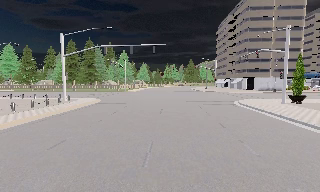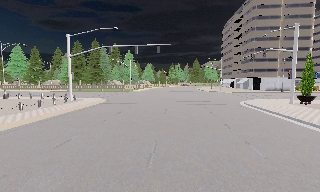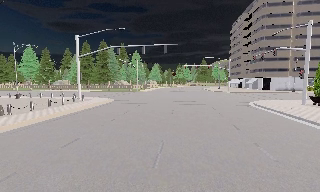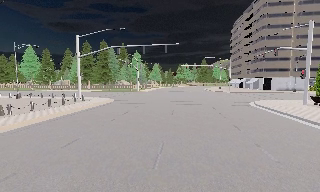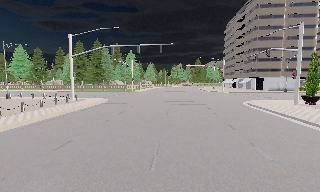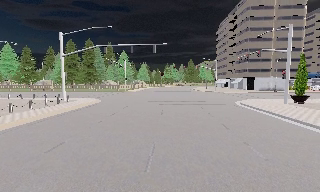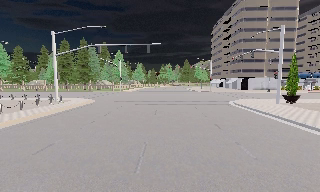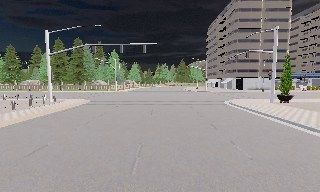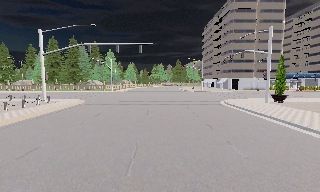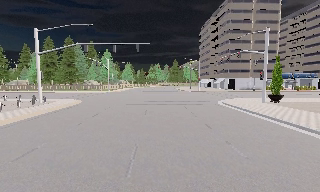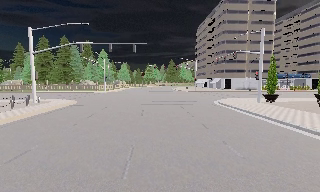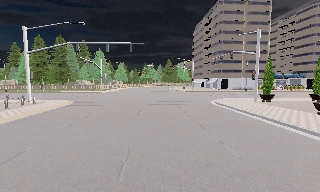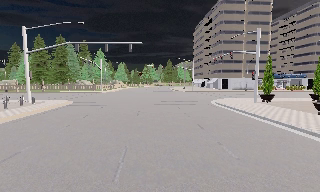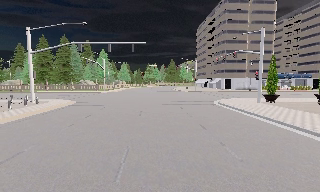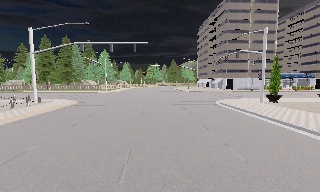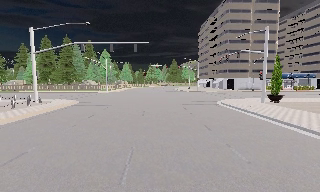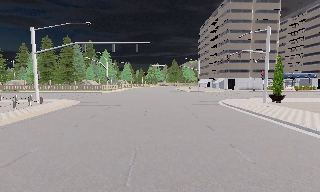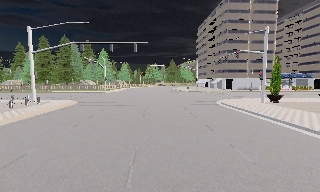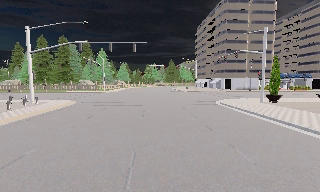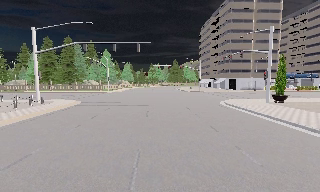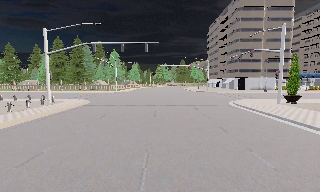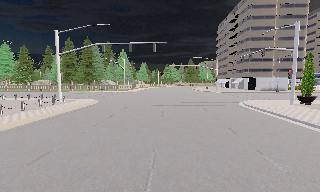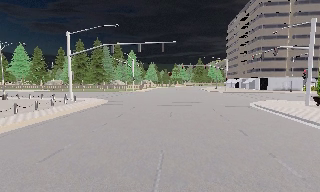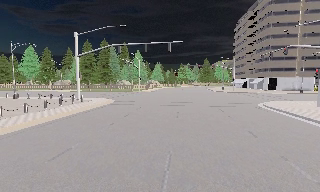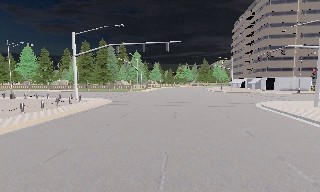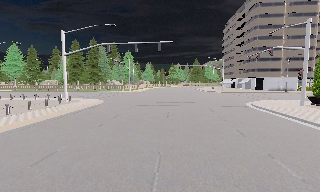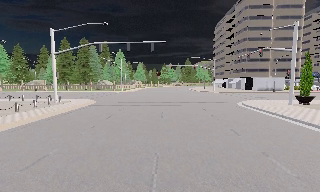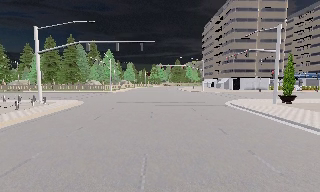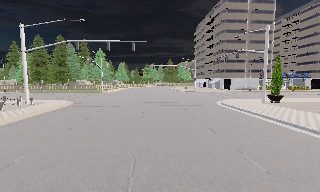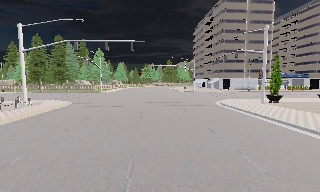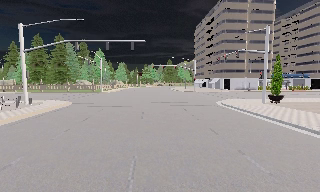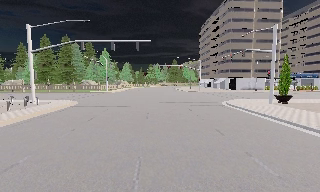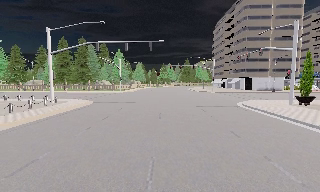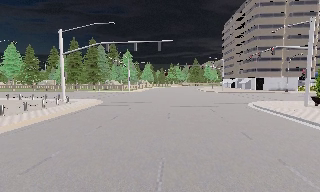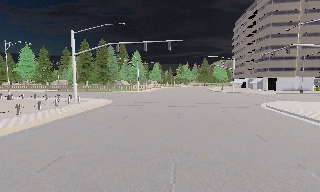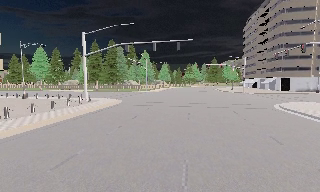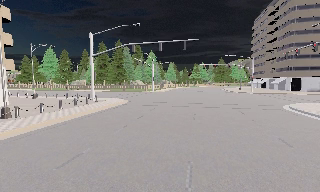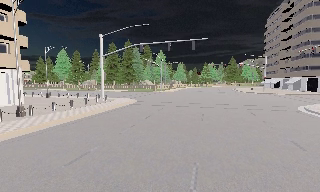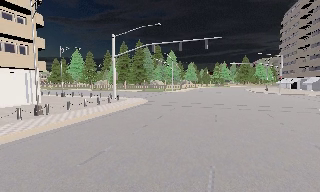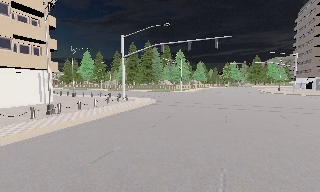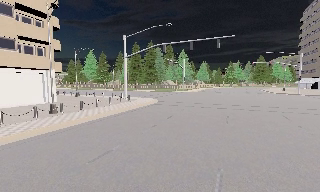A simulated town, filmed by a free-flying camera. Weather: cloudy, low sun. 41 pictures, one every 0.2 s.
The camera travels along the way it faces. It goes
forward.
0.0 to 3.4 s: The camera travels forward, about 1 m, so what stands in front looms larger.
3.4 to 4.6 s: The scene slides to the right, as the camera pans about 10 degrees to its left.
4.6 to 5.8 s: The camera swings to its right by about 15 degrees, and the scene slides to the left.
5.8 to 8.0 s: The camera swings to its left by about 30 degrees, and the scene slides to the right.
The film runs forward here.
